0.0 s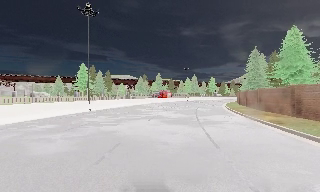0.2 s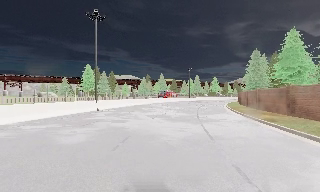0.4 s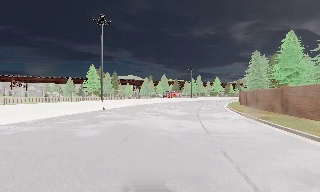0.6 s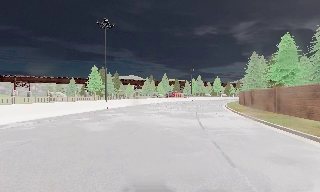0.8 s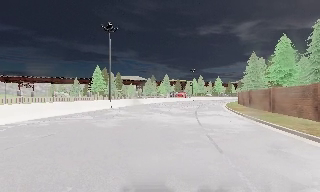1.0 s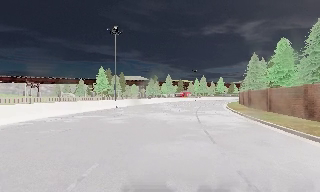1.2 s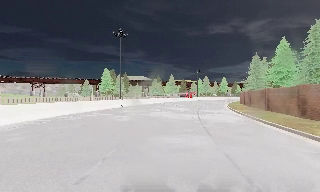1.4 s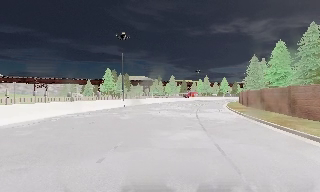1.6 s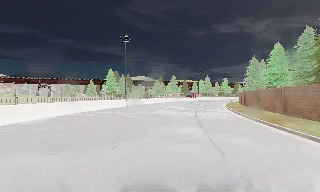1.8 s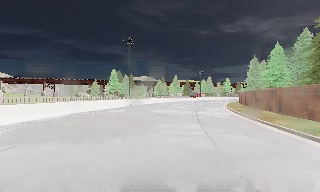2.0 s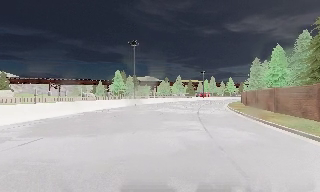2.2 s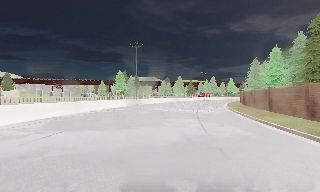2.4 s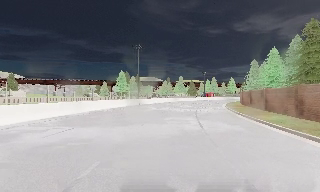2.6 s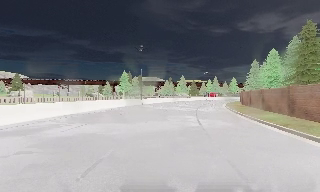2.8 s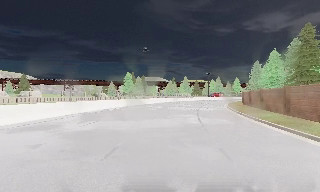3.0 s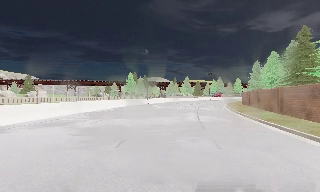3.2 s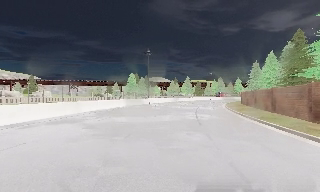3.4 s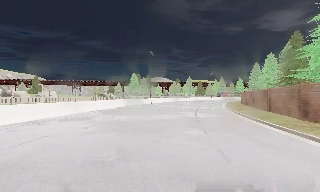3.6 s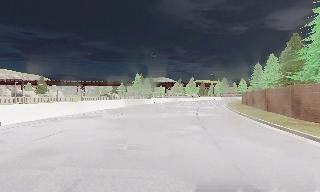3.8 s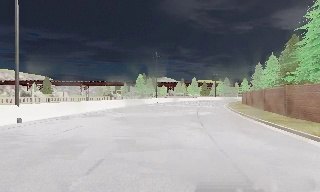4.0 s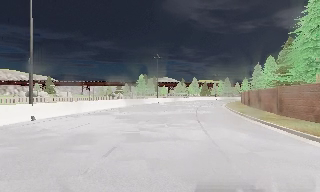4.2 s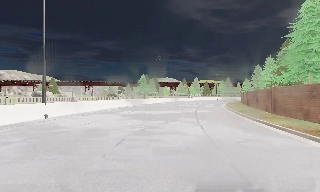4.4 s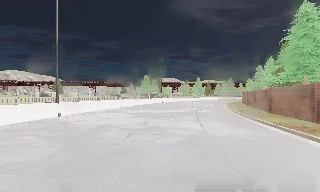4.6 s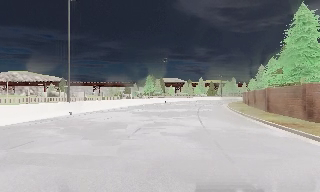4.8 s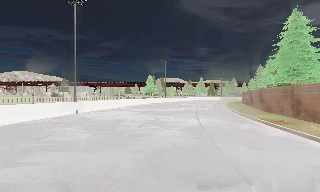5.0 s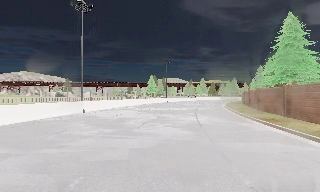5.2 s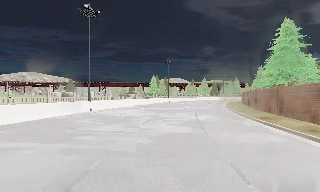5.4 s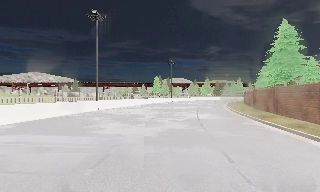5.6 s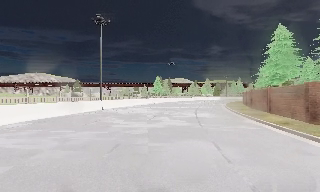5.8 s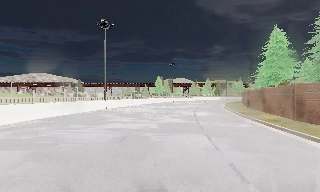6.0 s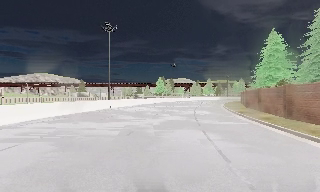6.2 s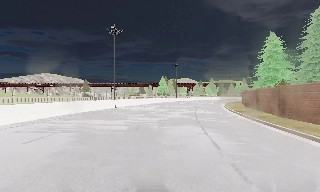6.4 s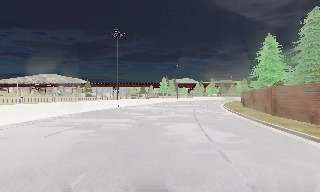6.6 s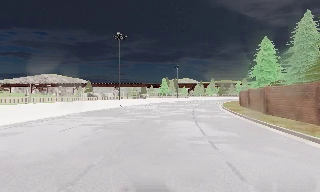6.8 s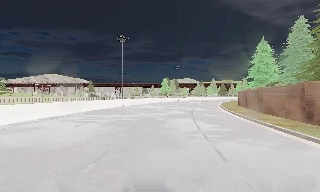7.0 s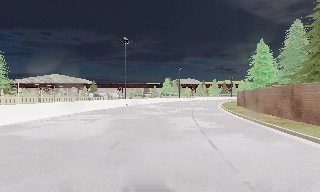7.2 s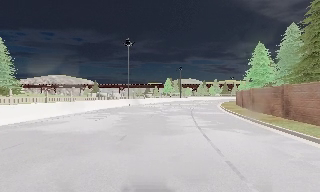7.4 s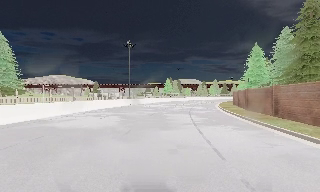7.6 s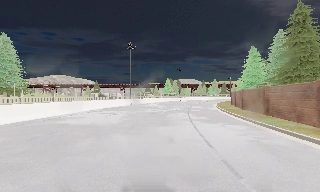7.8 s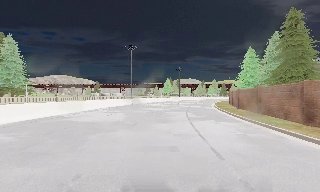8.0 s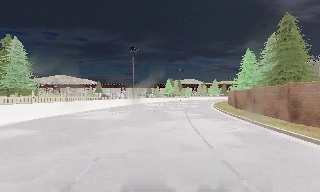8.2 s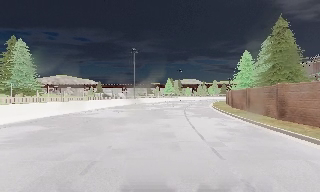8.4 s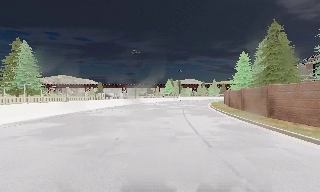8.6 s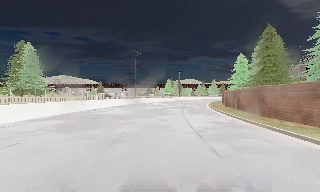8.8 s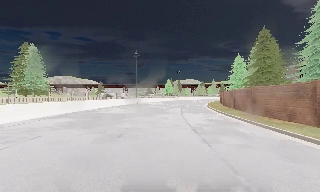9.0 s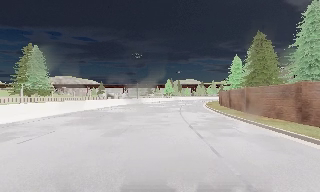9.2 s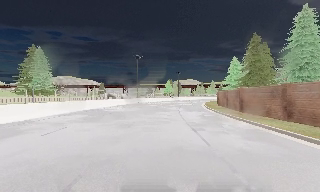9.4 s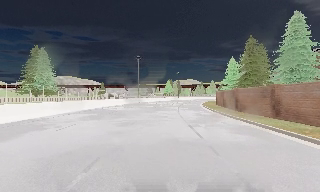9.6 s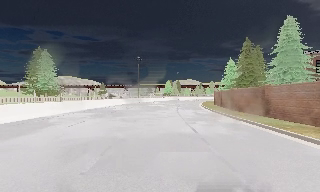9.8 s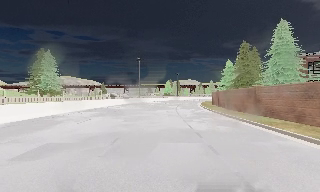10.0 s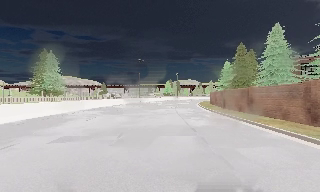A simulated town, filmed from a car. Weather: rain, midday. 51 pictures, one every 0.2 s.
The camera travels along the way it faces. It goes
backward.
0.0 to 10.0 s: The camera pans to its left, which is counterclockwise from overhead, by about 25 degrees. It travels backward, about 50 m, so what stands in front gets smaller.
The film runs backward here.
